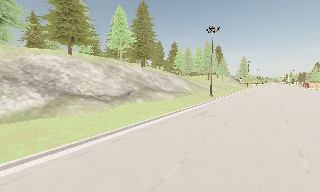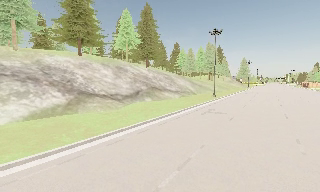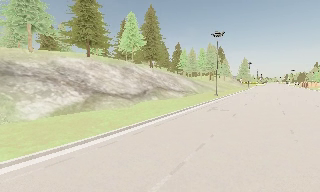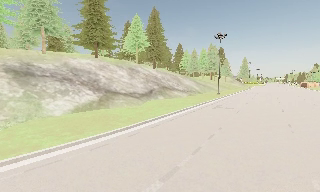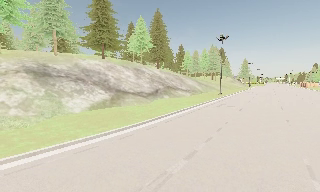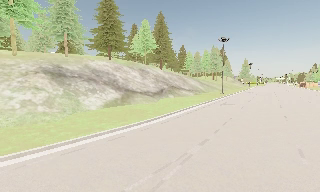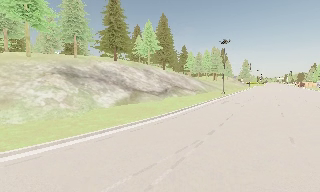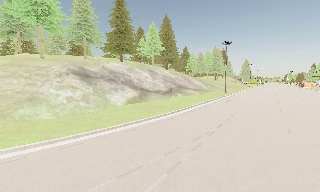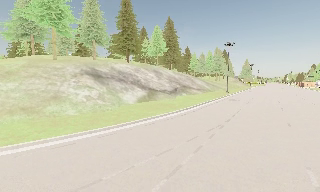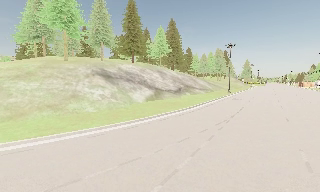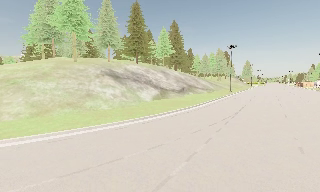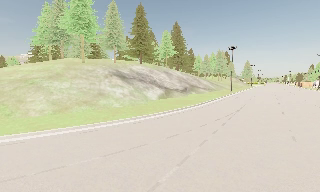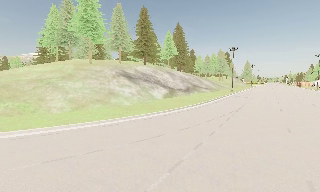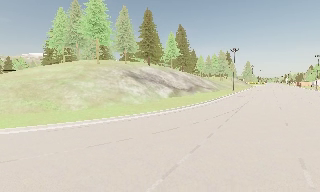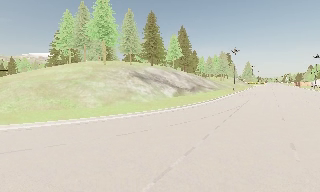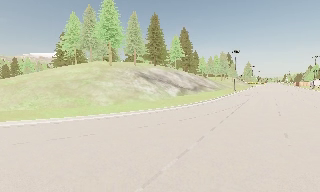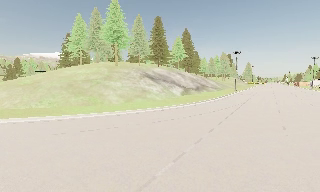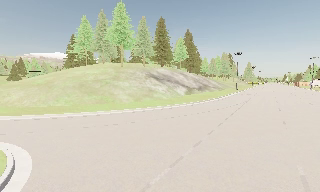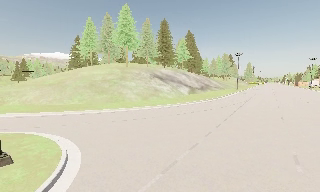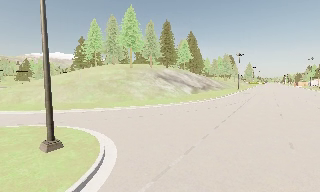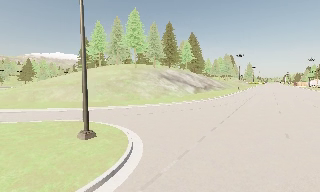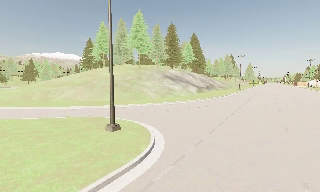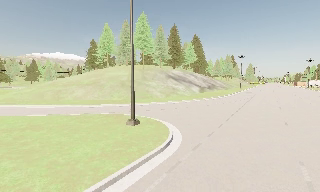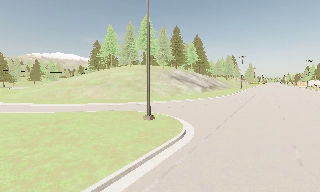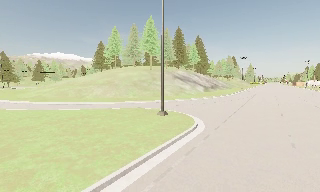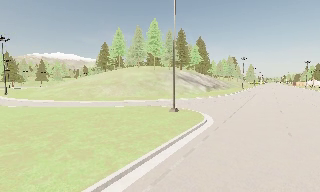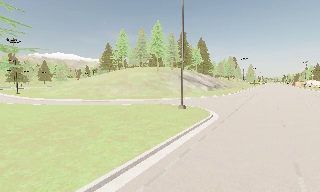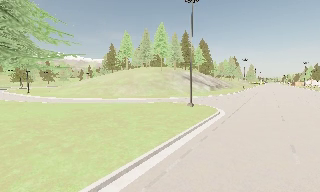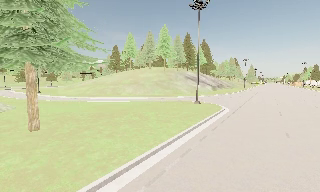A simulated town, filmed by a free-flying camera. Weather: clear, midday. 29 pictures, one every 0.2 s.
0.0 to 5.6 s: The camera travels backward and to its left, about 45 m, so what stands in front gets smaller.
The film runs backward here.
